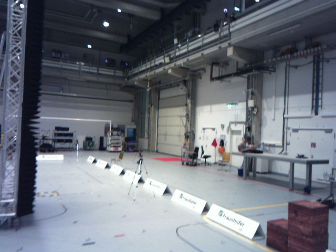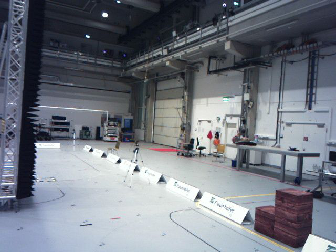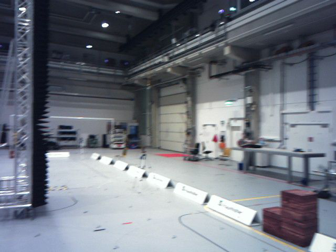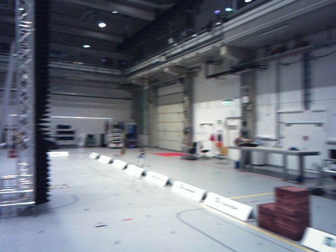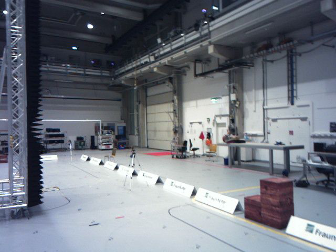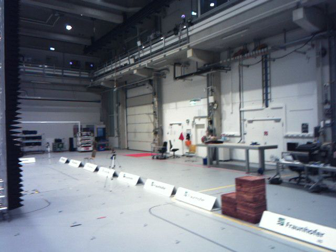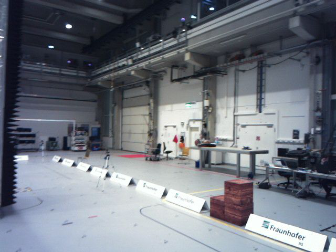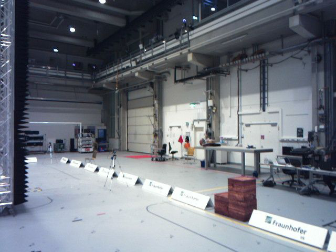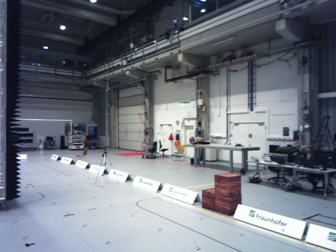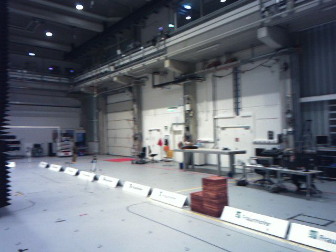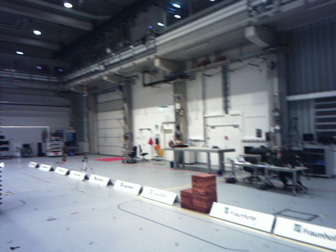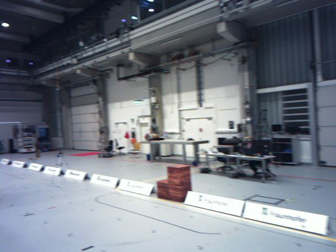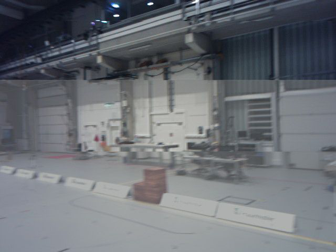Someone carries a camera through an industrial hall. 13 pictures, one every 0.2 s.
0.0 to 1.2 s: The camera travels backward, about 1.2 m, so what stands in front gets smaller.
1.2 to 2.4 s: The camera pans to its right, which is clockwise from overhead, by about 15 degrees. It travels backward, about 1.2 m, so what stands in front gets smaller.
The film runs backward here.
